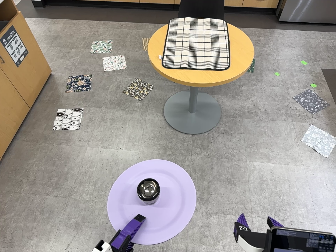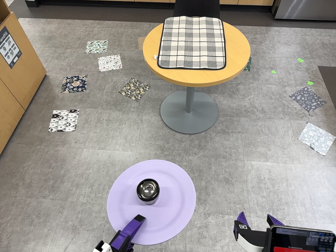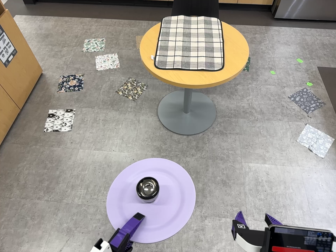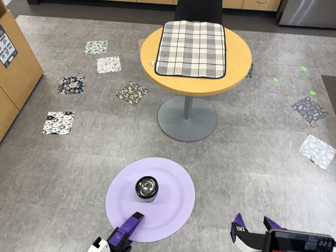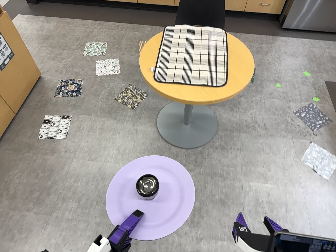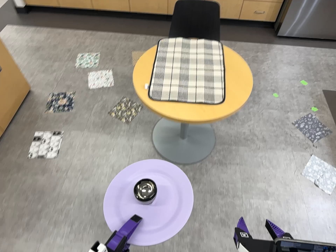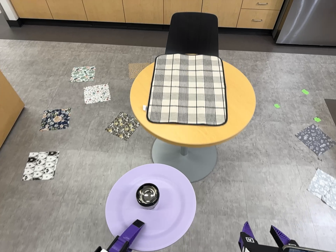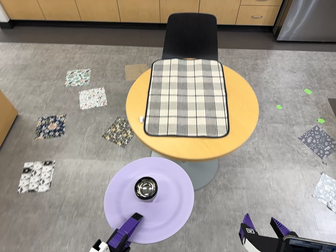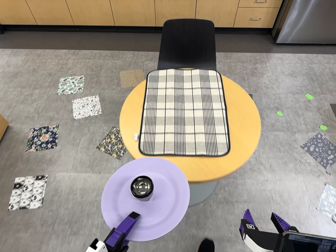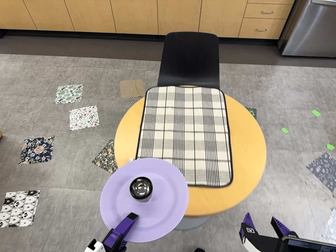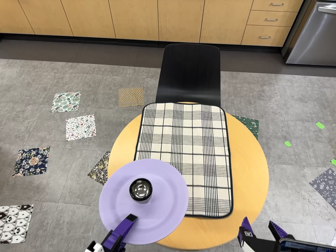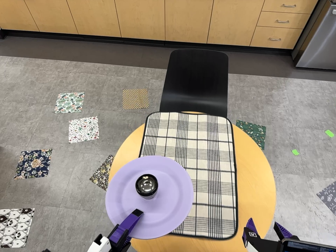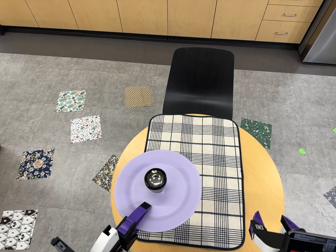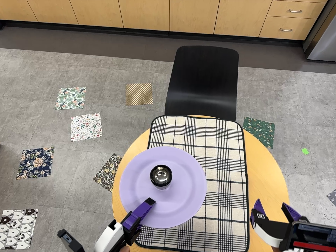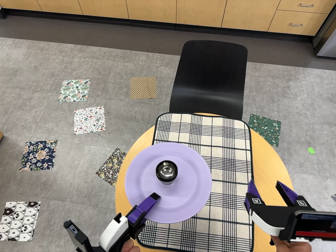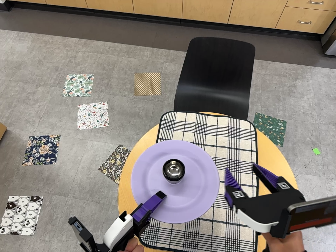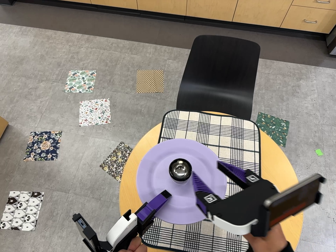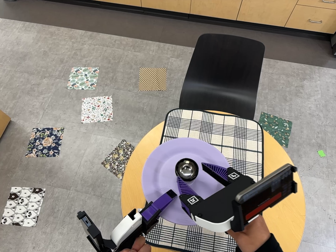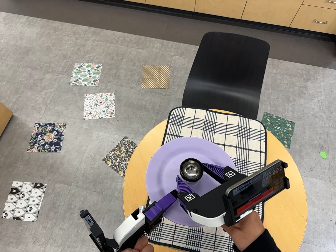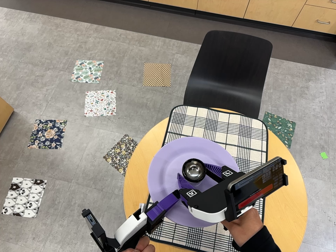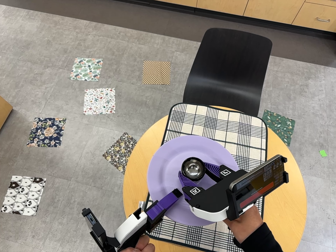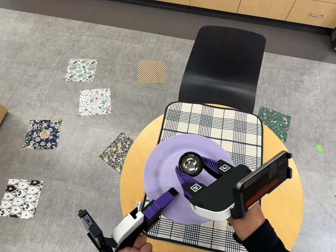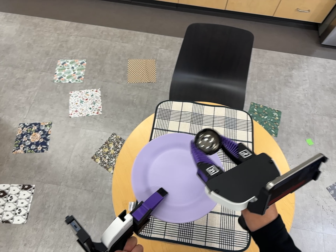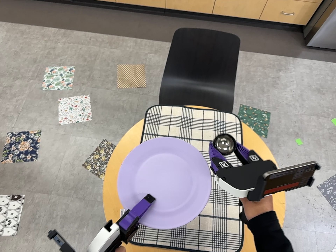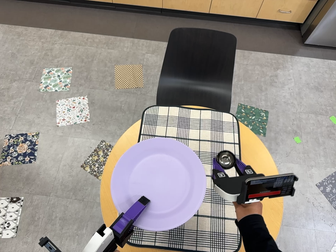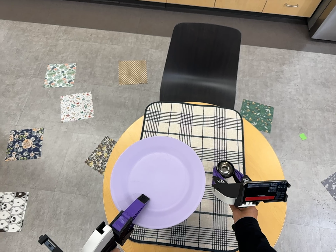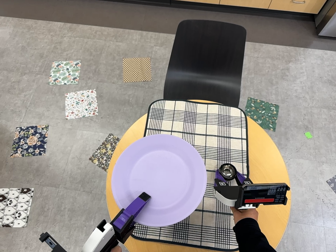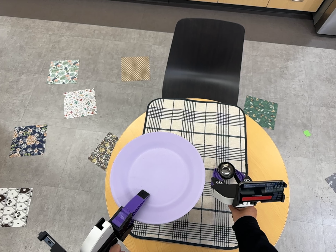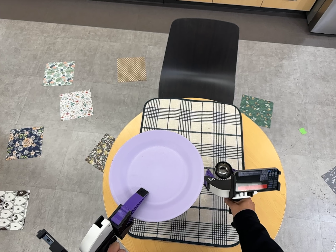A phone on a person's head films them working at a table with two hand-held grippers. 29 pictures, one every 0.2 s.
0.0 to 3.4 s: The camera travels toward the top of its view and forward, about 130 cm, so close, fixed things drift downward. Its aim tips toward the bottom of its view by about 10 degrees.
3.4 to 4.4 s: The camera shifts only a little, or ends up much as it began.
4.4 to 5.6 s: The camera travels to its right, about 5 cm, so close, fixed things drift to the left.
The film runs forward here.
